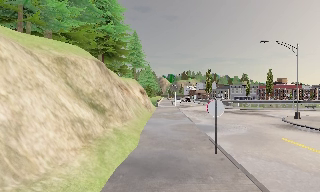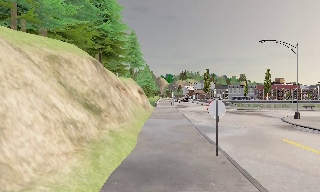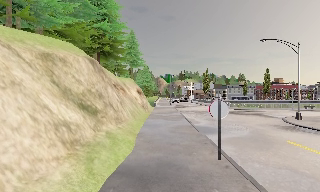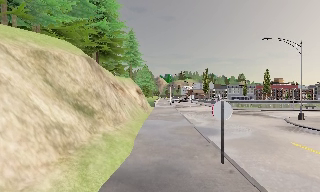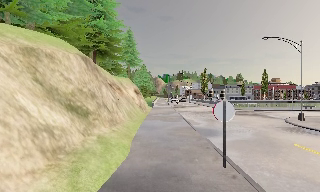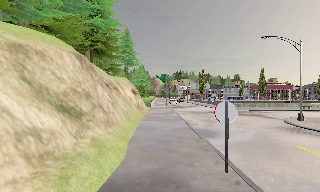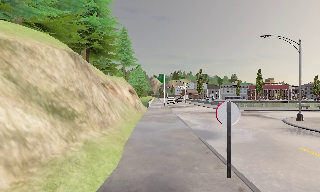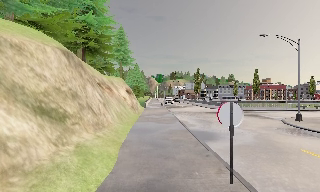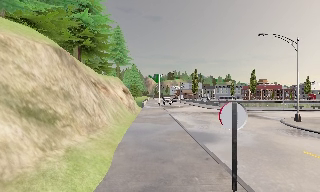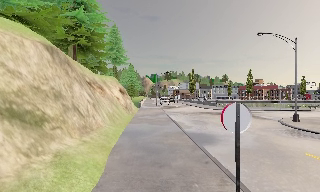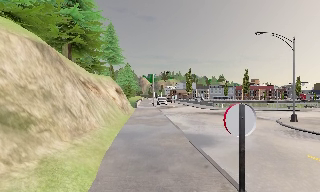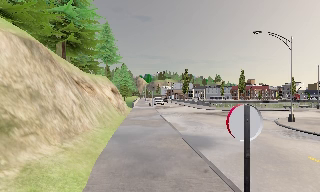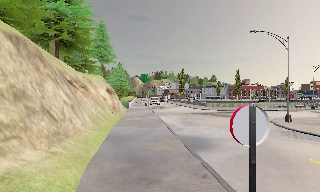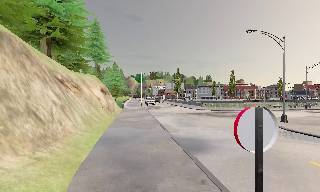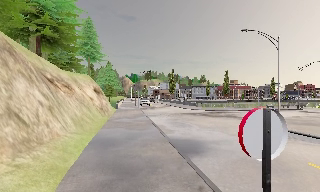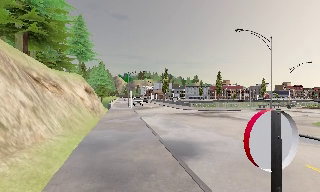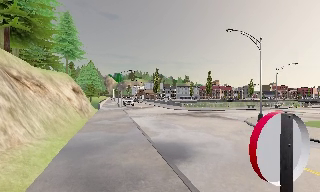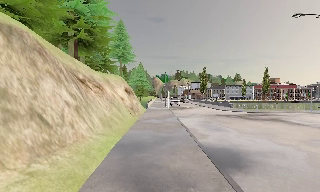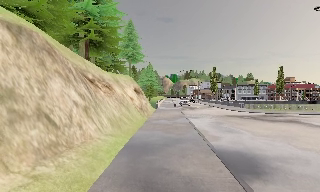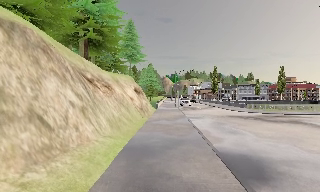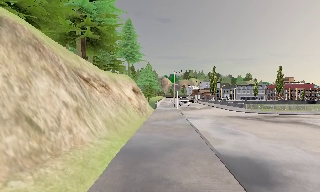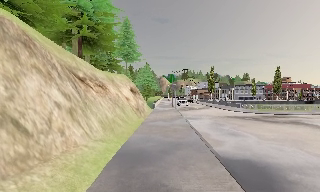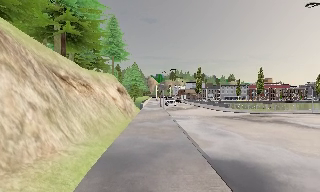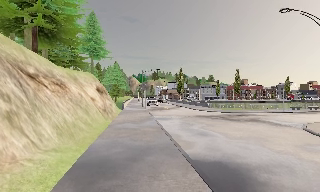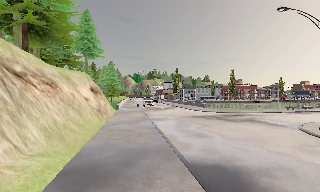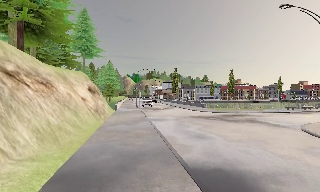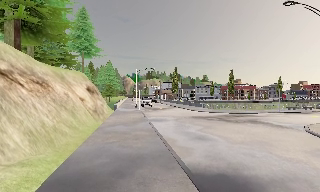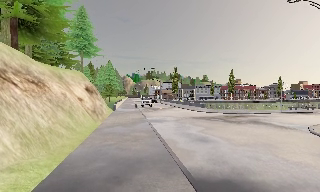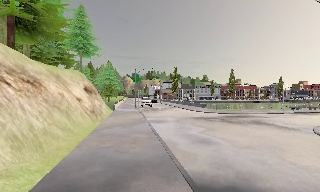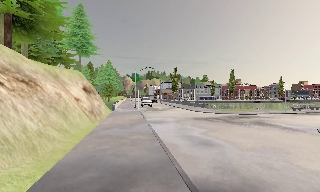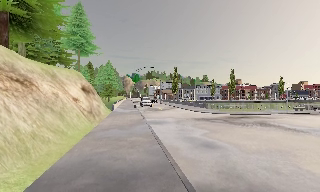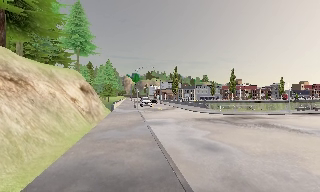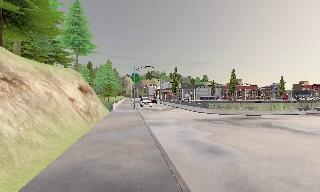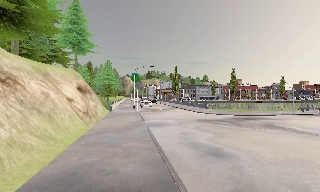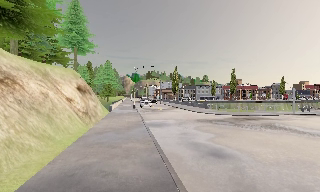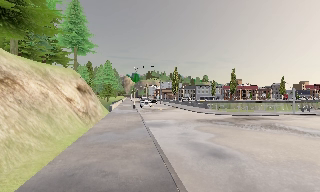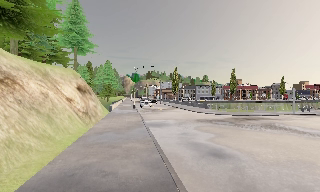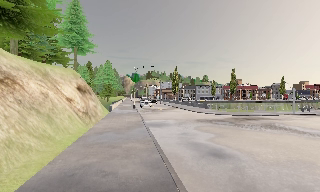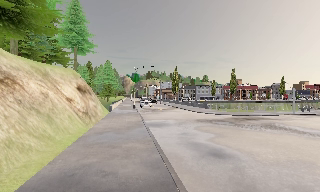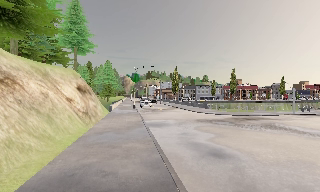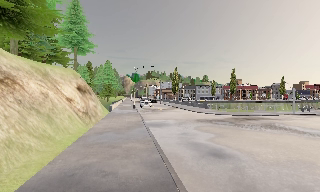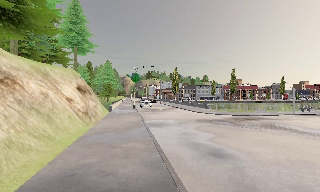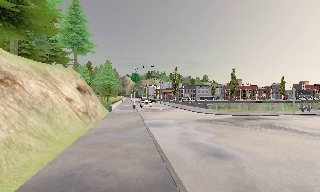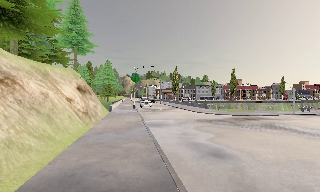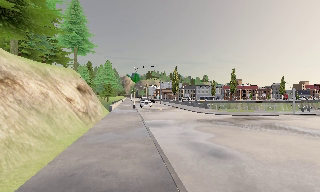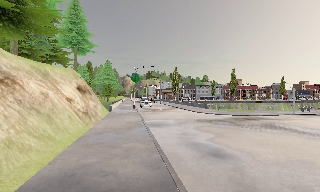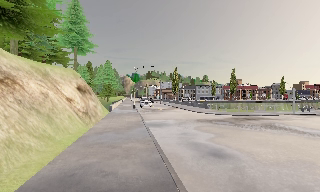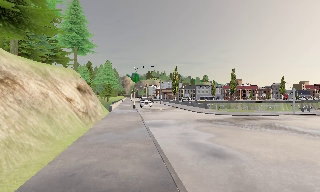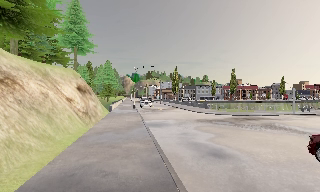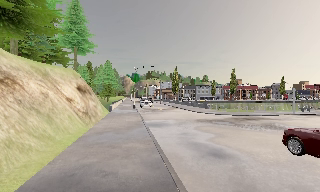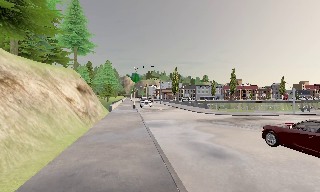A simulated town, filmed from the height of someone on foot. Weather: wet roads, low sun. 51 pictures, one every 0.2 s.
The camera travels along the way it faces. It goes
forward.
0.0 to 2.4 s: The camera travels forward, about 4 m, so what stands in front looms larger.
2.4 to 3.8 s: The camera swings to its left by about 10 degrees, and the scene slides to the right. It travels forward, about 2 m, so what stands in front looms larger.
3.8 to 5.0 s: The camera swings to its right by about 15 degrees, and the scene slides to the left. It travels forward, about 2 m, so what stands in front looms larger.
5.0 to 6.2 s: The camera travels forward, about 2 m, so what stands in front looms larger.
6.2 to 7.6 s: The camera travels forward, about 1 m, so what stands in front looms larger. It loses speed.
7.6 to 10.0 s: The camera keeps its place and its aim.
The film runs forward here.
